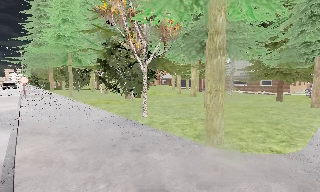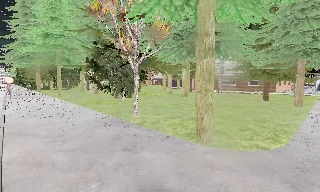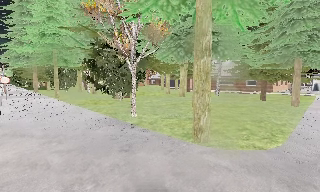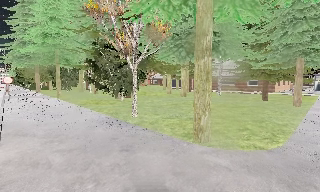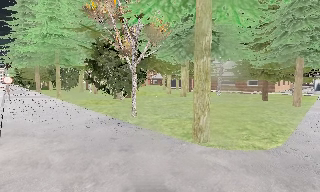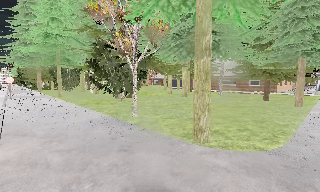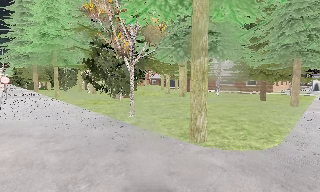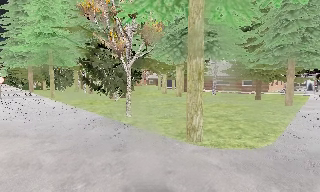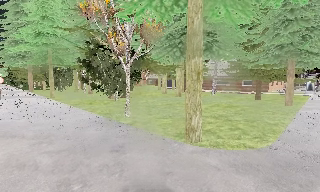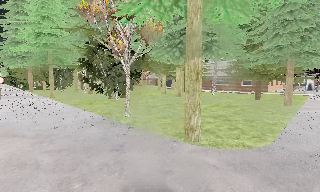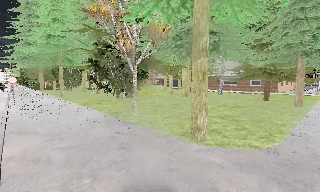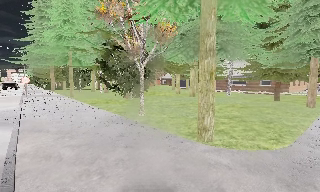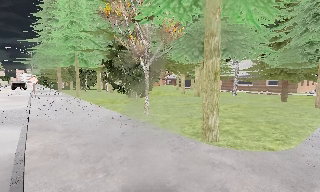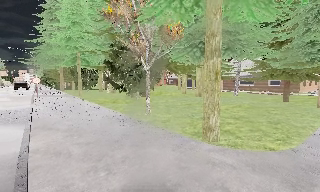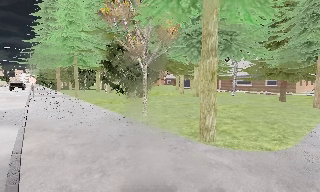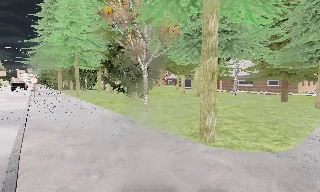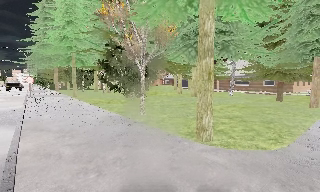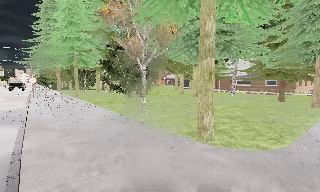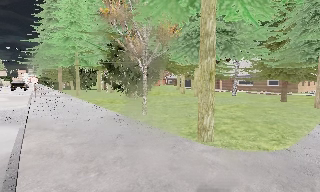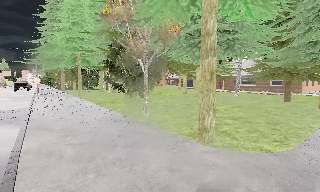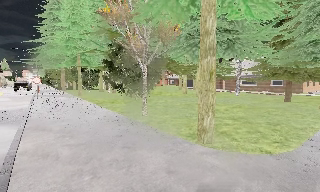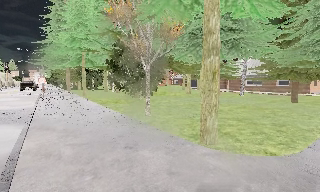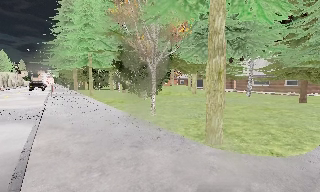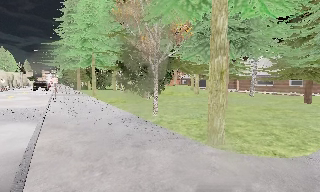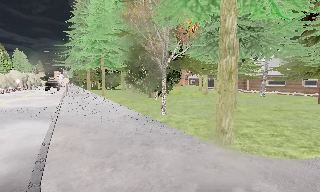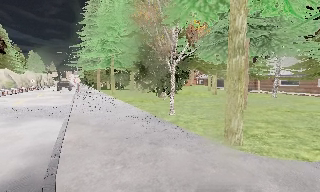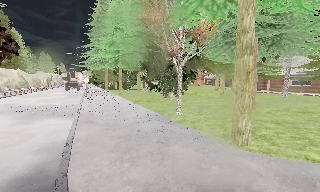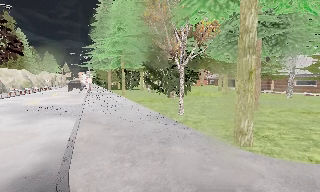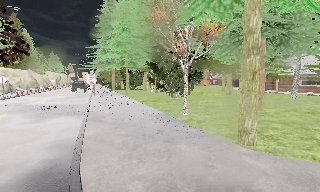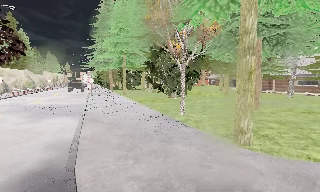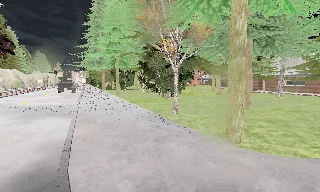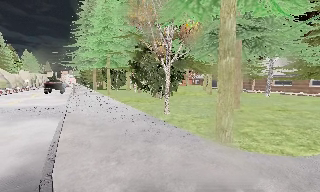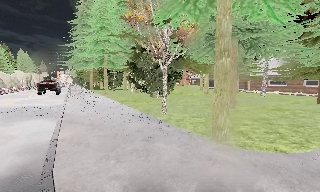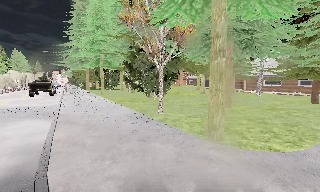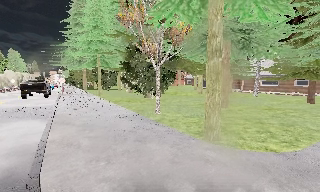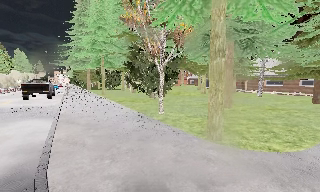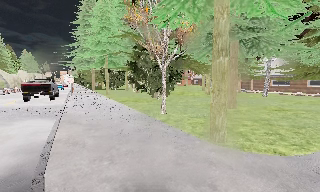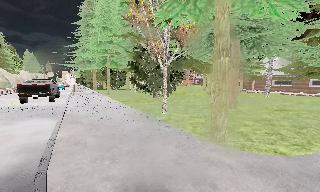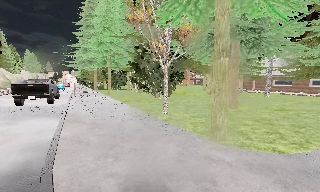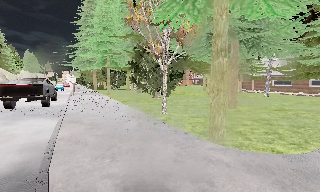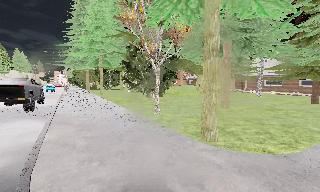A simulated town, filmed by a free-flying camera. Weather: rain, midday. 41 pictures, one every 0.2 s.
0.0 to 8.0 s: The camera pans to its left, which is counterclockwise from overhead, by about 10 degrees. It travels to its right, about 1 m.
The film runs backward here.
